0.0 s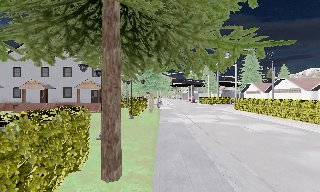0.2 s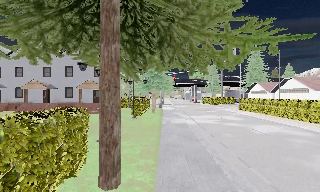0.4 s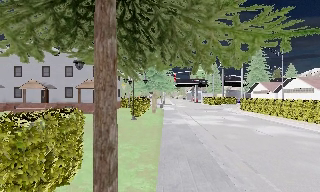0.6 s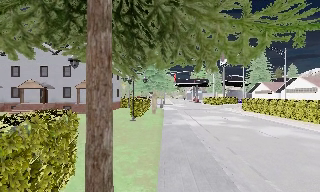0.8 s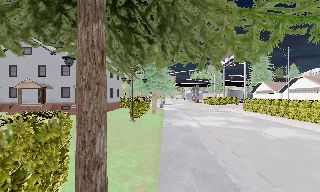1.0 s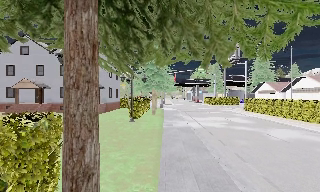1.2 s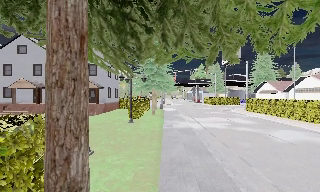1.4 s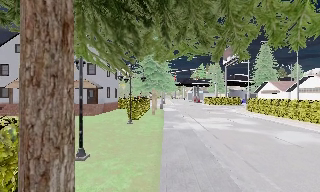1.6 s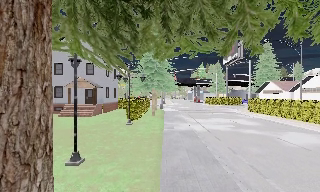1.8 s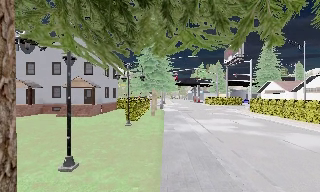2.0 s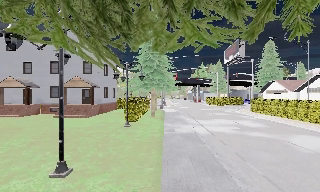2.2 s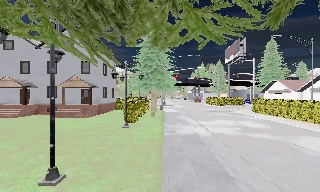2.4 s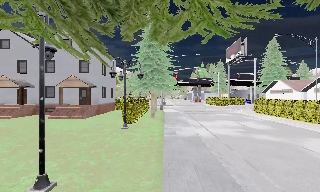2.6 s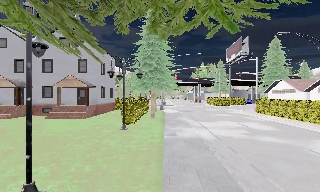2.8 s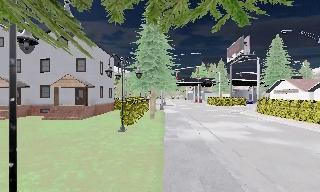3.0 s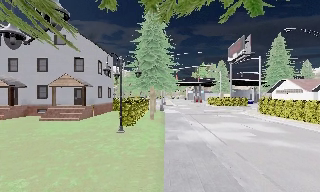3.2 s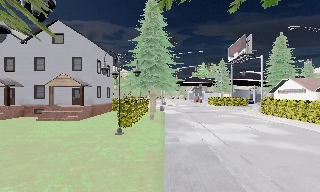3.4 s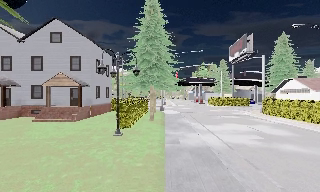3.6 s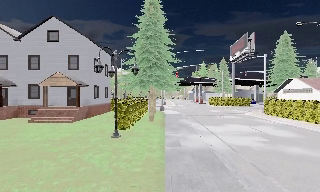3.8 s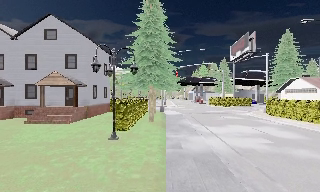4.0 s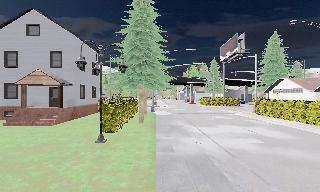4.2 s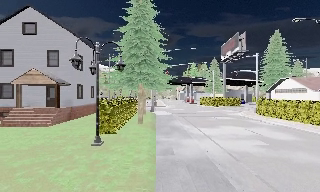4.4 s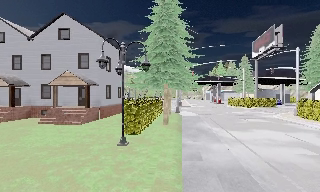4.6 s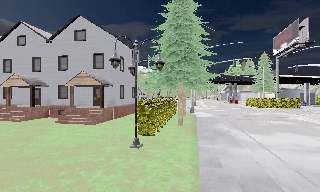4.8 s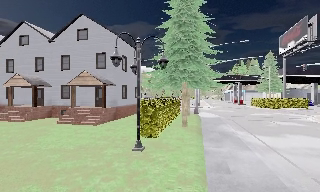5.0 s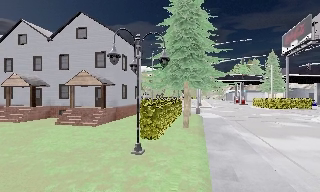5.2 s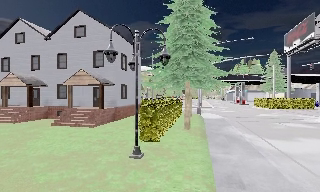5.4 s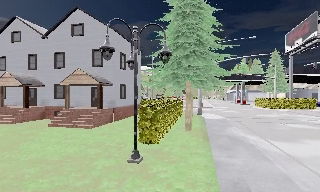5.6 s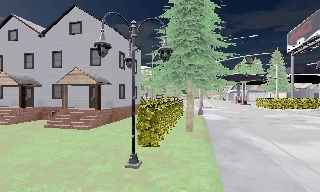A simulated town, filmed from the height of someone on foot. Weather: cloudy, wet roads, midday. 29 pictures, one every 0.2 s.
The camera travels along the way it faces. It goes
forward.
0.0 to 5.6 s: The camera swings to its left by about 15 degrees, and the scene slides to the right. It travels forward, about 11 m, so what stands in front looms larger.
The film runs forward here.
